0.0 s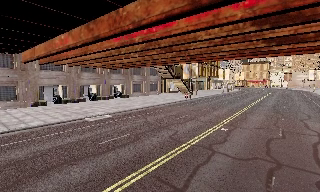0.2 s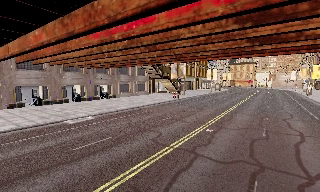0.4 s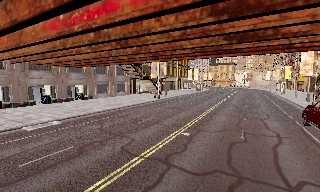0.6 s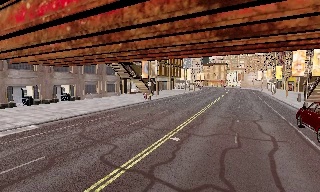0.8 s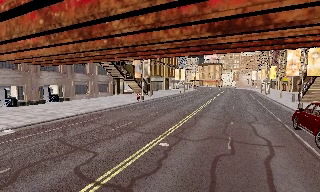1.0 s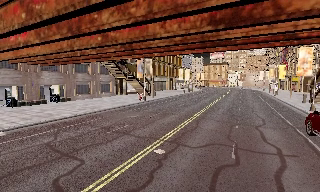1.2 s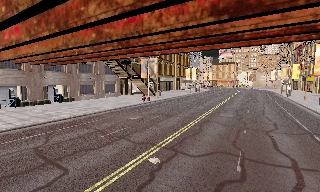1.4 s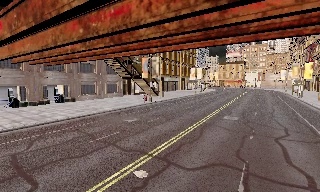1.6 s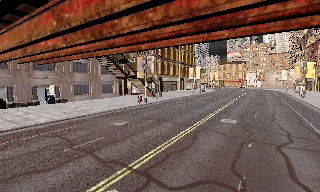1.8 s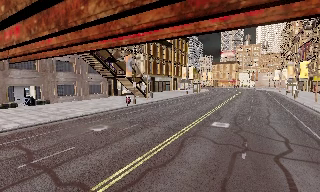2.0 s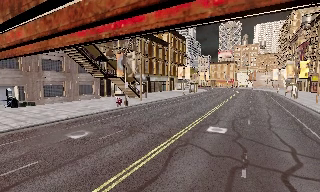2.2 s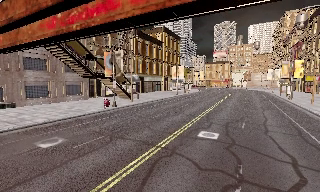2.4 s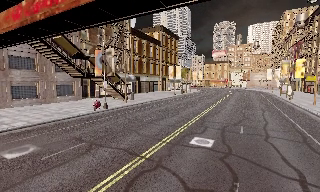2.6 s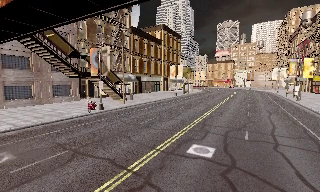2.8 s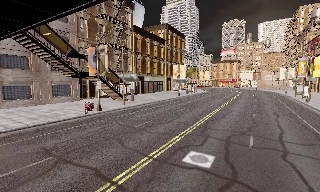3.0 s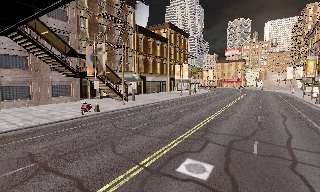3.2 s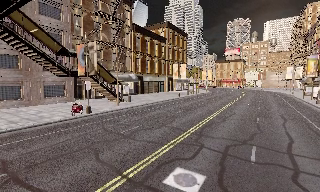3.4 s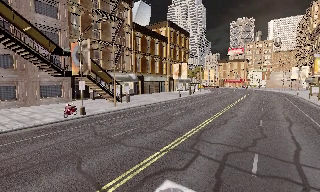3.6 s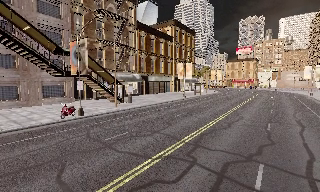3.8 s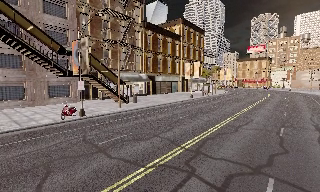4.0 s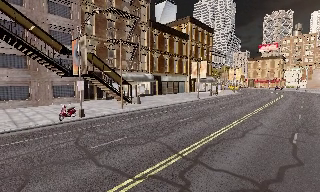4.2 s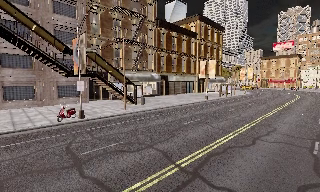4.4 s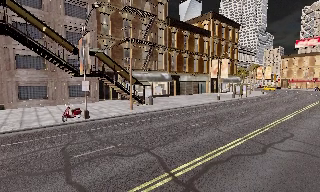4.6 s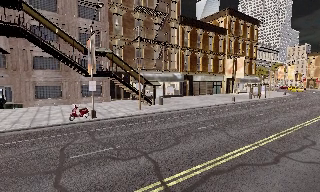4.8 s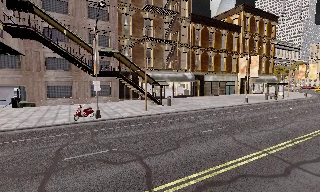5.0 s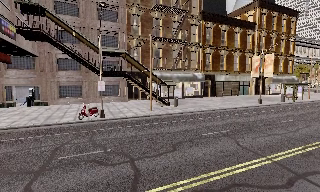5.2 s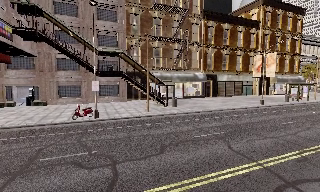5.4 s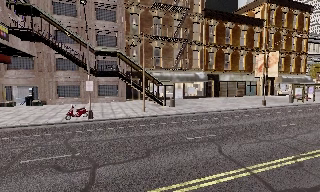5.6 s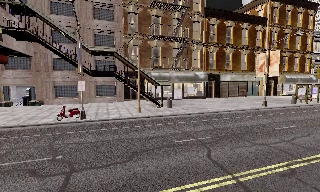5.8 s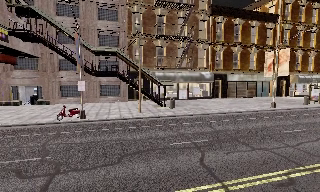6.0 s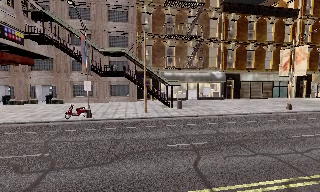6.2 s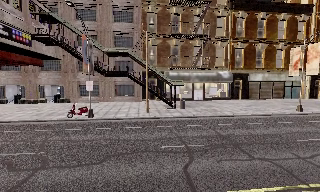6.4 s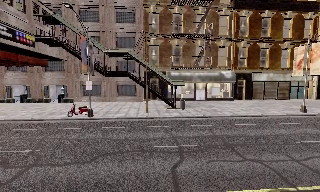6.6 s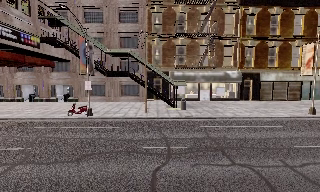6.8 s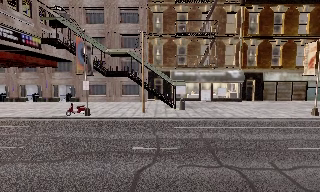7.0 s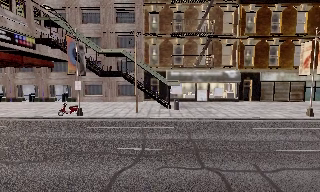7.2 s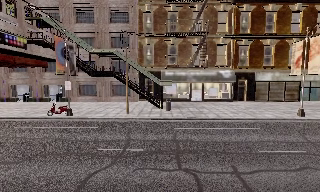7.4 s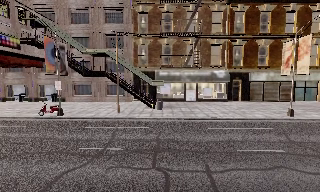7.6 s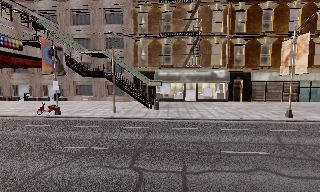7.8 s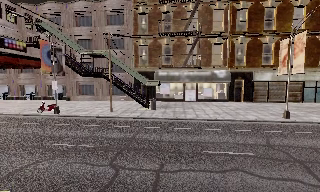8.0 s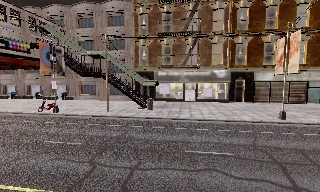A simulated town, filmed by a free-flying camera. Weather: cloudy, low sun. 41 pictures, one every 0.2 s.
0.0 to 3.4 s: The camera travels forward and to its right, about 18 m, so what stands in front looms larger.
3.4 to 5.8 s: The camera pans to its left, which is counterclockwise from overhead, by about 40 degrees. It travels to its right and forward, about 10 m.
5.8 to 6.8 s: The camera pans to its left, which is counterclockwise from overhead, by about 15 degrees. It travels to its right, about 4 m.
6.8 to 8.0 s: The camera travels to its right, about 6 m, so close, fixed things drift to the left.
The film runs forward here.
